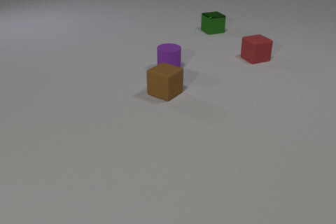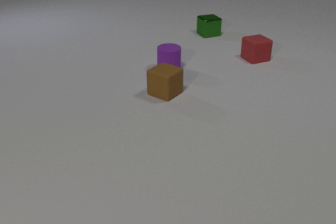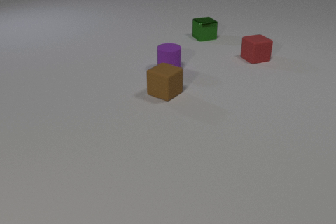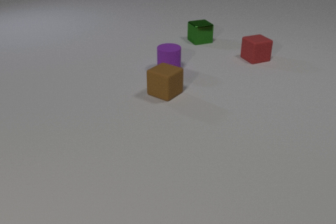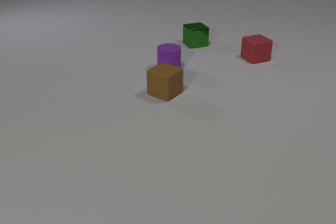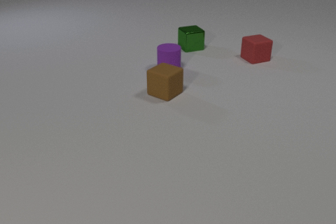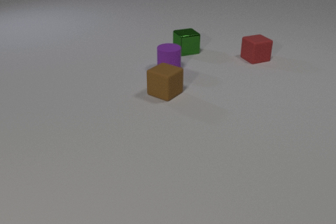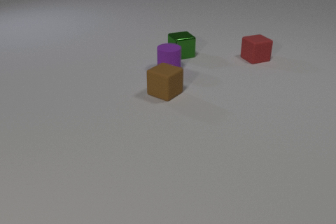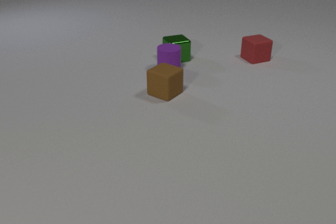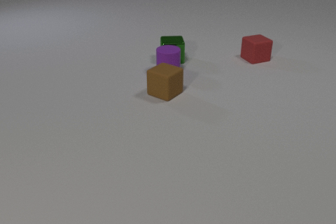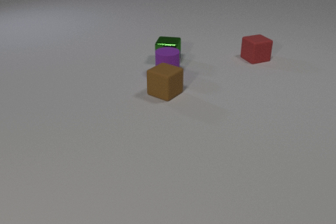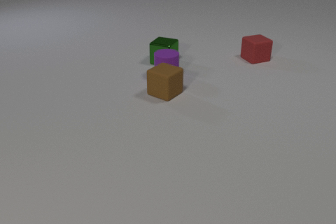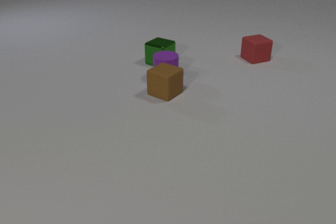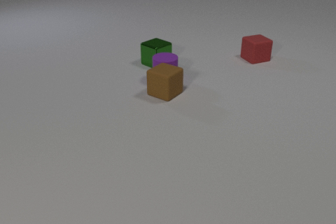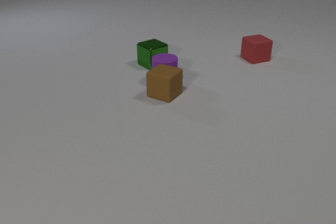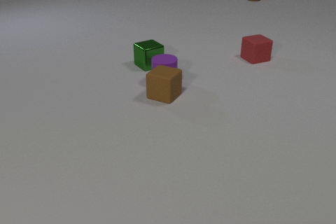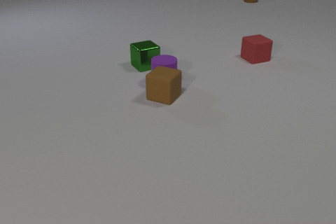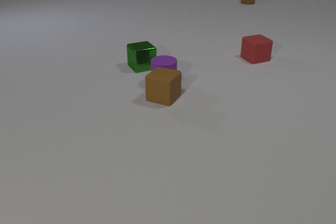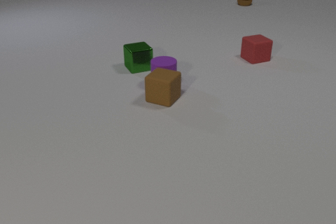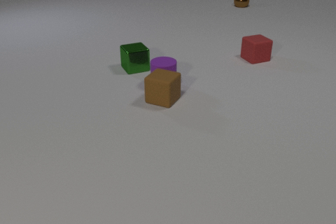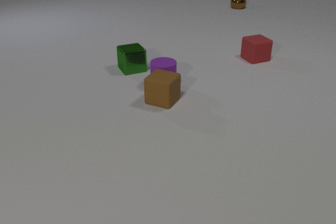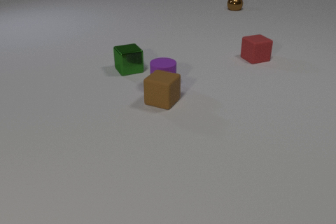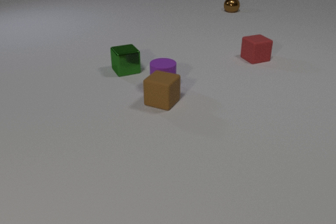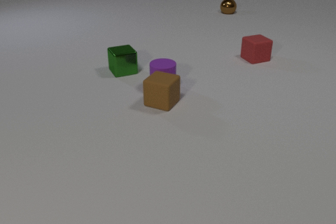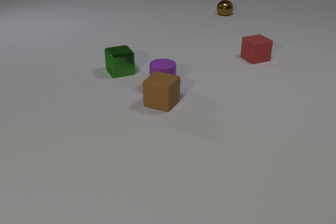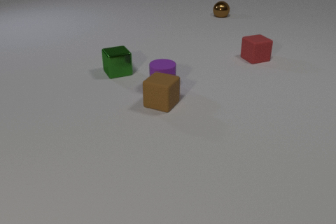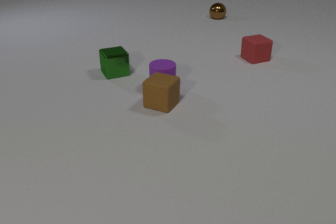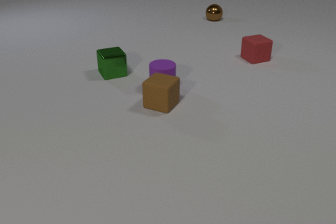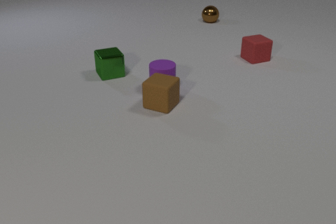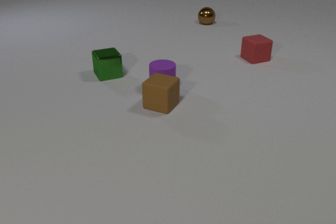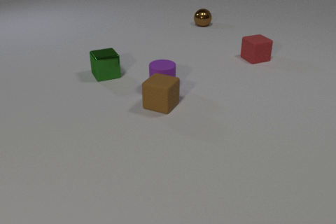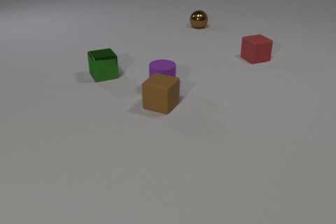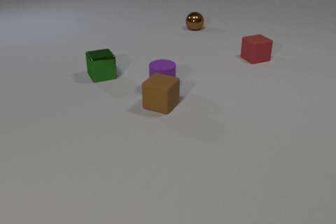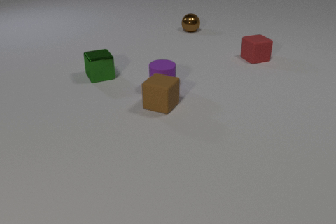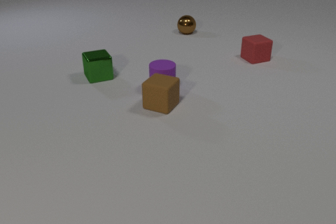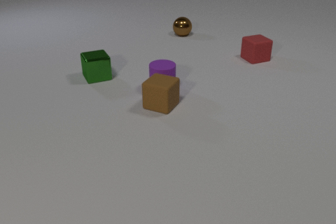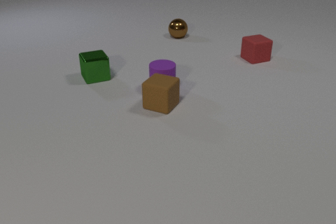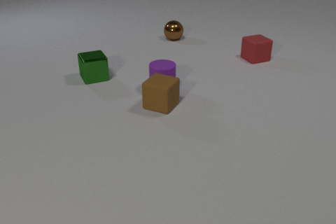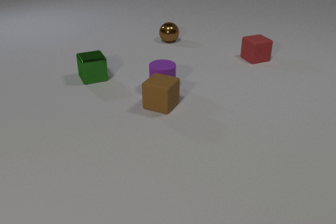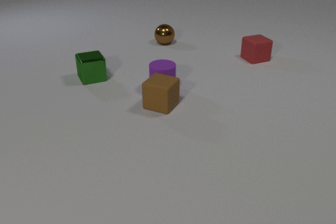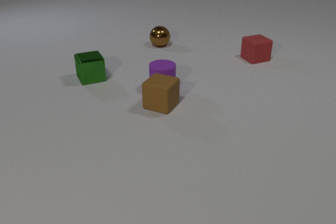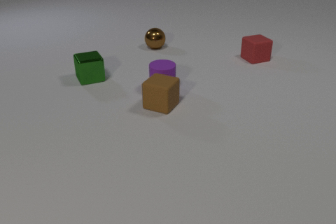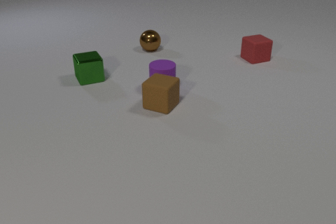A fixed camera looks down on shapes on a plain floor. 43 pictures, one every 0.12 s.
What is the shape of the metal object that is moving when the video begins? cube.
What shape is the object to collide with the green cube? cylinder.
How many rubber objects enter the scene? 0.
0.00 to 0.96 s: The green metal cube slides toward the camera and to the left. The green metal cube and the purple rubber cylinder collide.
0.96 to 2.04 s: The green metal cube slides to the left and toward the camera, spins so that its near face slides to the left, clockwise seen from above. The purple rubber cylinder slides toward the camera. The brown metal sphere comes in at the top edge, rolls toward the camera and to the left. The brown rubber cube slides toward the camera. The purple rubber cylinder and the brown rubber cube collide.
2.04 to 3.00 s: The green metal cube slides to the left and toward the camera. The purple rubber cylinder slides toward the camera. The brown metal sphere rolls toward the camera and to the left. The brown rubber cube slides toward the camera.
3.00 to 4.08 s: The green metal cube slides to the left and toward the camera. The brown metal sphere rolls toward the camera and to the left.
4.08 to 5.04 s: The green metal cube slides to the left. The brown metal sphere rolls toward the camera and to the left.
